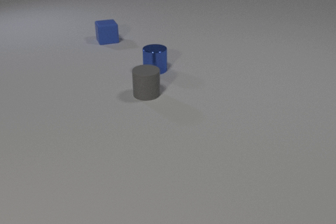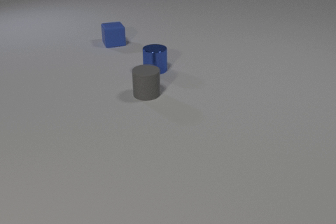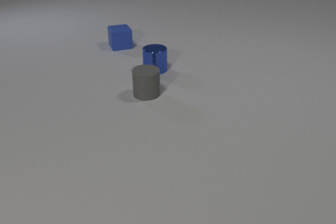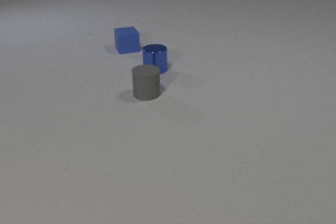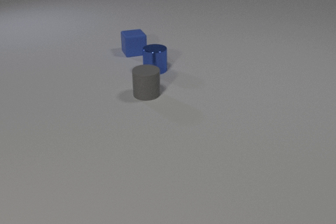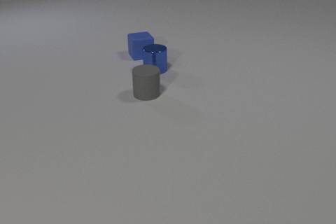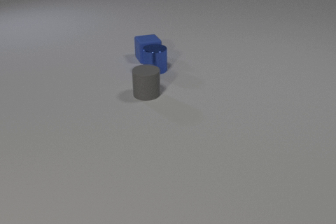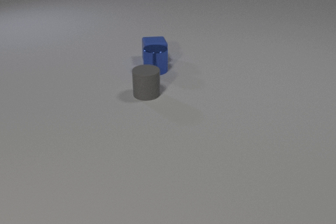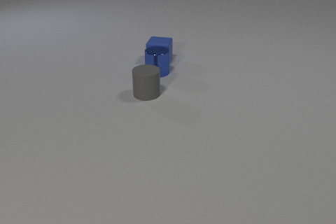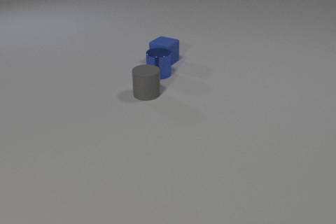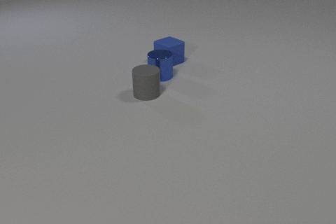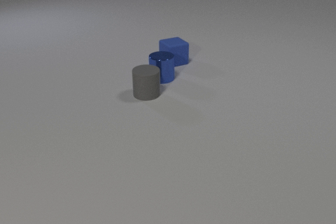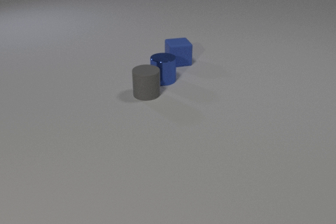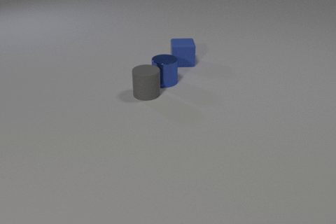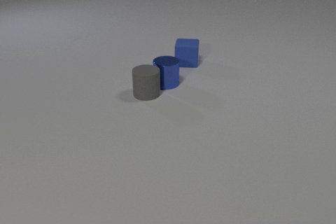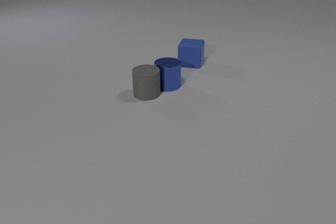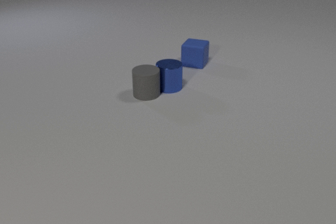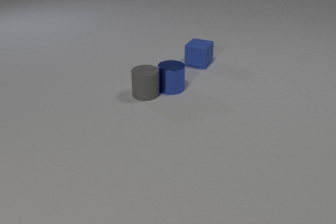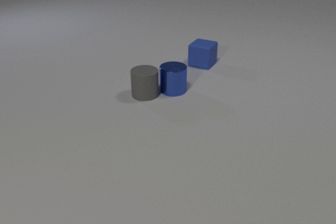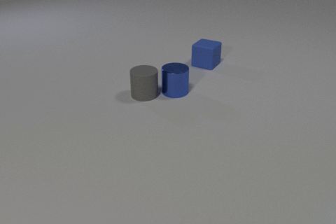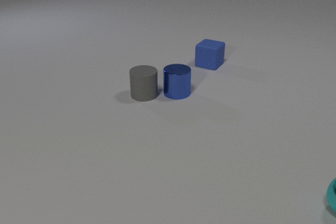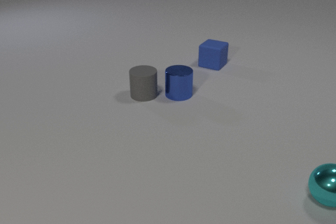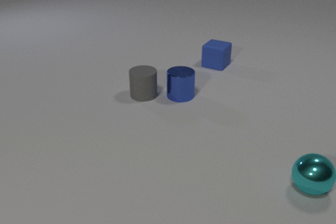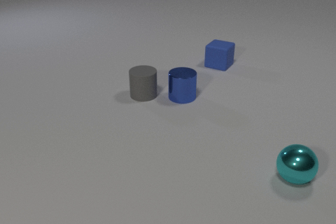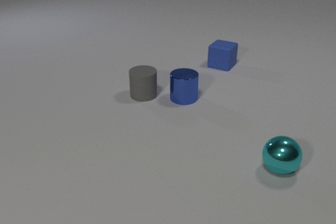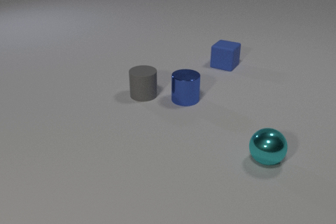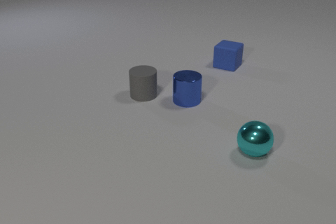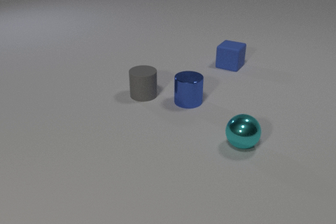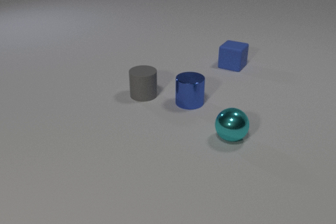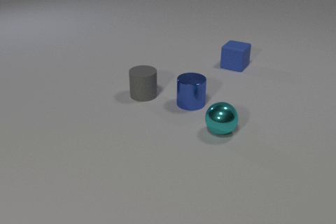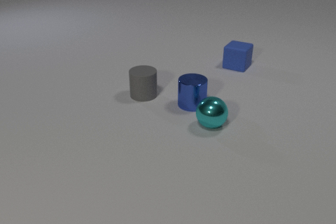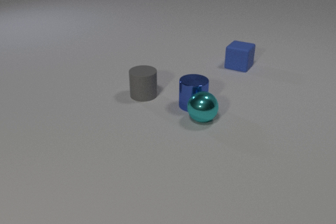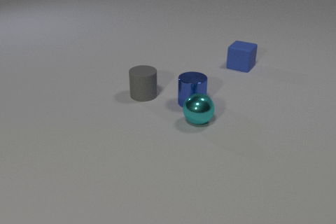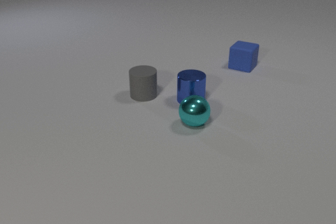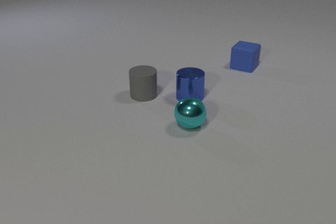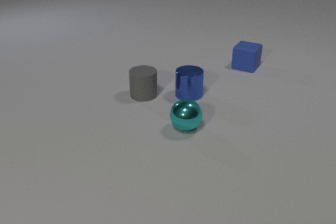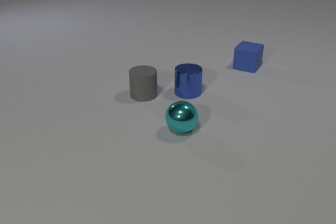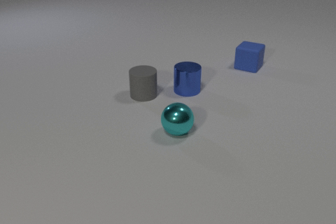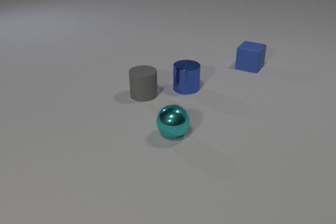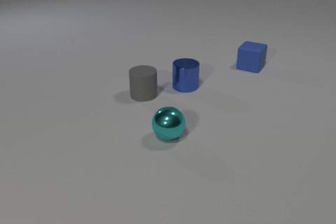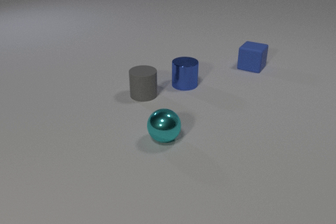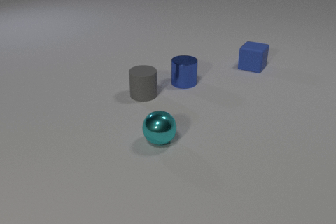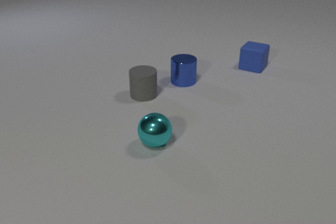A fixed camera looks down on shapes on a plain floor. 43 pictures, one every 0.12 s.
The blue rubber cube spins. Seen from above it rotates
clockwise.
The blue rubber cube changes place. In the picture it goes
to the right.
0.00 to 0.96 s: The blue rubber cube slides toward the camera and to the right, spins so that its near face slides to the left, clockwise seen from above. The blue metal cylinder slides toward the camera. The blue rubber cube and the blue metal cylinder collide.
0.96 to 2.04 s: The blue rubber cube slides to the right, spins clockwise seen from above by about 105 degrees, its near face sliding to the left. The blue metal cylinder slides toward the camera. The blue metal cylinder and the gray rubber cylinder collide.
2.04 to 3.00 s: The blue rubber cube slides to the right. The blue metal cylinder slides toward the camera and to the right. The cyan metal sphere comes in at the right edge, rolls to the left and away from the camera.
3.00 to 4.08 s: The blue rubber cube slides to the right. The blue metal cylinder moves, and ends about where it began. The cyan metal sphere rolls to the left and away from the camera. The blue metal cylinder and the cyan metal sphere collide.
4.08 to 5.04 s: The blue rubber cube slides to the right. The blue metal cylinder slides away from the camera. The cyan metal sphere rolls to the left and toward the camera.
Are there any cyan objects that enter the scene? yes.
How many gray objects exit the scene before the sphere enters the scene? 0.
Are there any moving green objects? no.
